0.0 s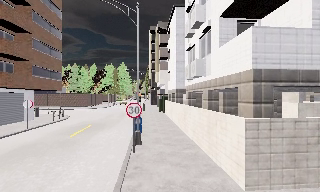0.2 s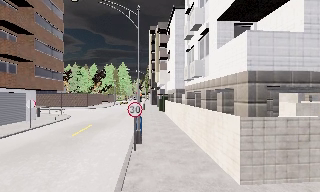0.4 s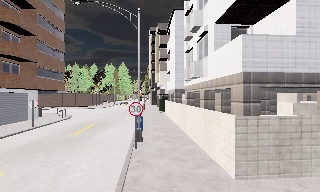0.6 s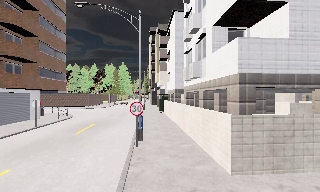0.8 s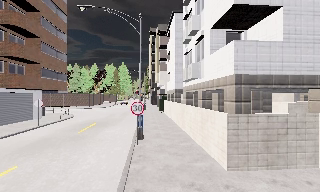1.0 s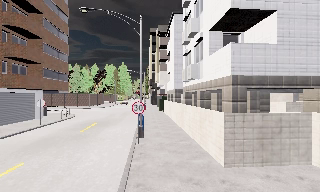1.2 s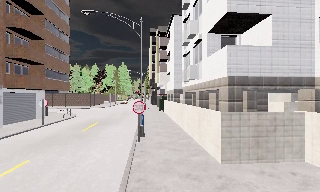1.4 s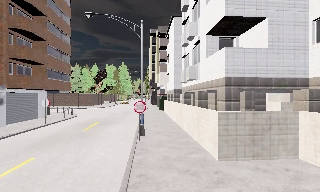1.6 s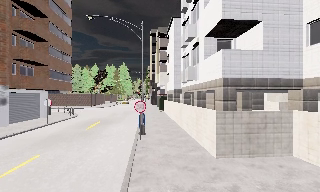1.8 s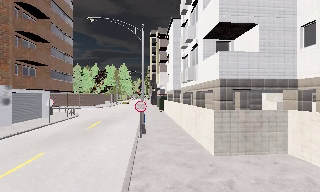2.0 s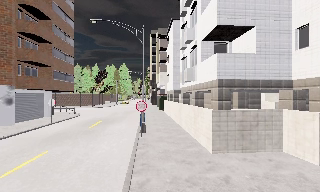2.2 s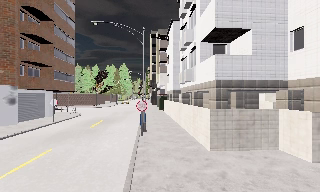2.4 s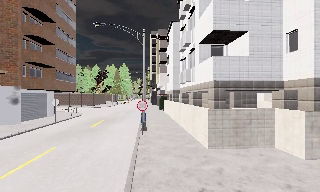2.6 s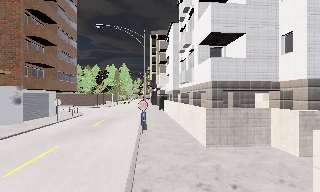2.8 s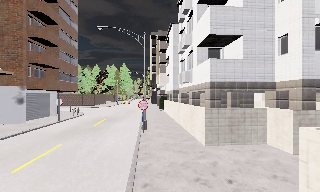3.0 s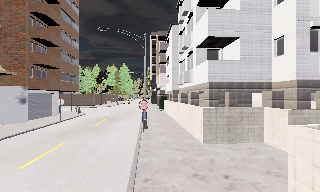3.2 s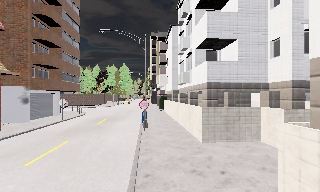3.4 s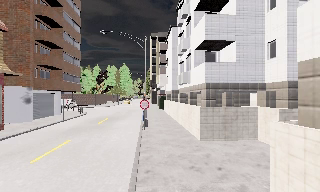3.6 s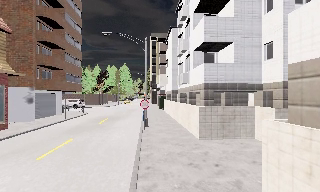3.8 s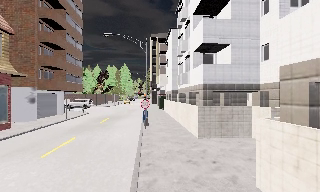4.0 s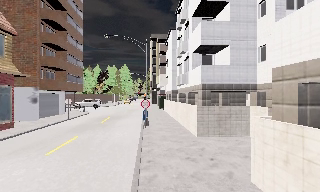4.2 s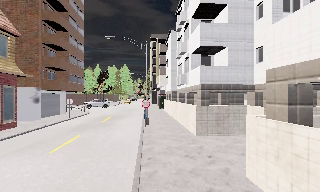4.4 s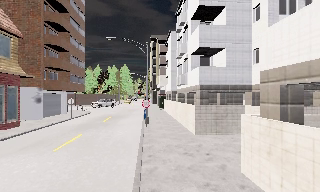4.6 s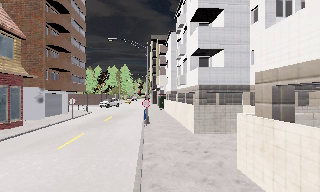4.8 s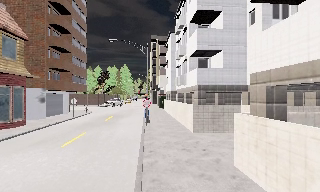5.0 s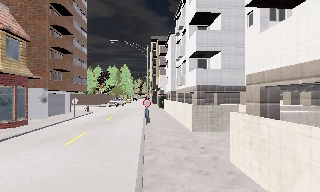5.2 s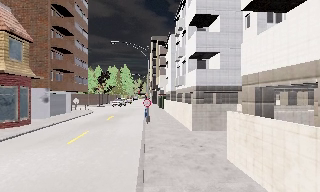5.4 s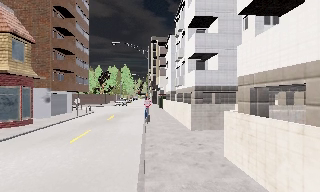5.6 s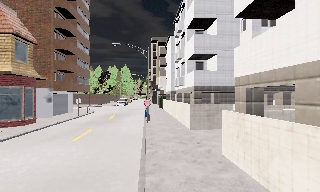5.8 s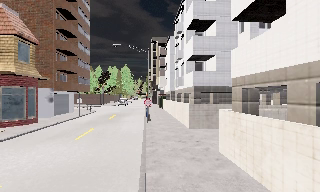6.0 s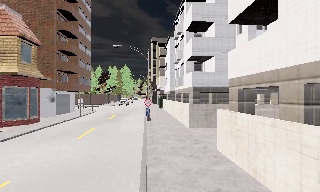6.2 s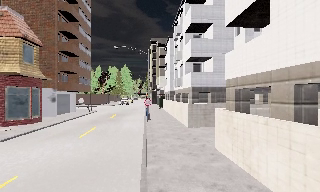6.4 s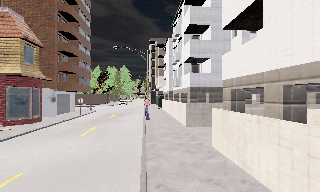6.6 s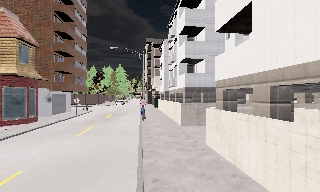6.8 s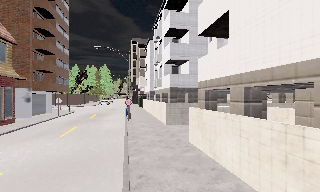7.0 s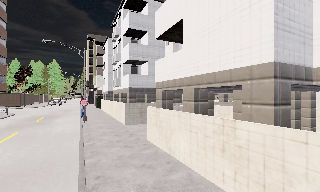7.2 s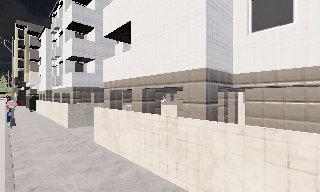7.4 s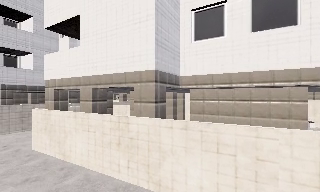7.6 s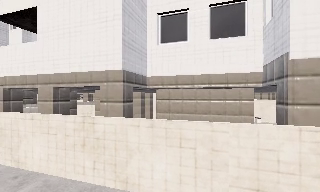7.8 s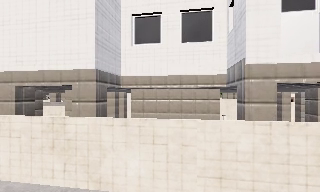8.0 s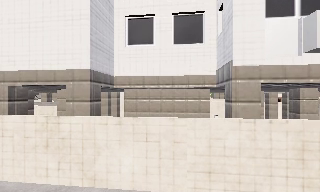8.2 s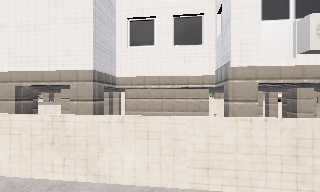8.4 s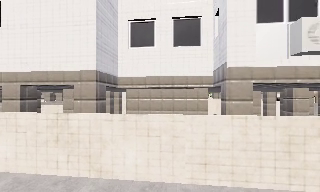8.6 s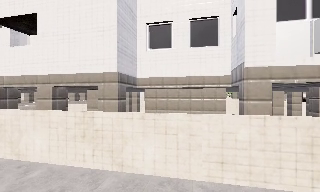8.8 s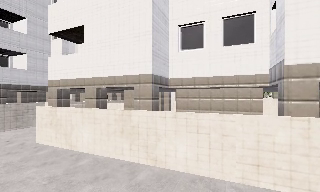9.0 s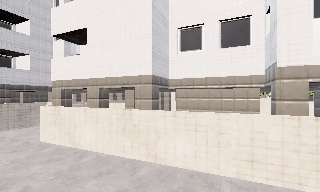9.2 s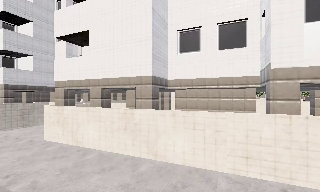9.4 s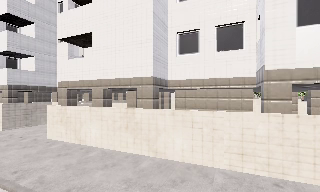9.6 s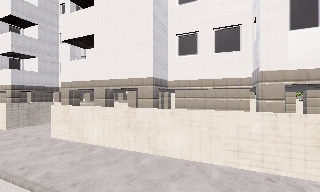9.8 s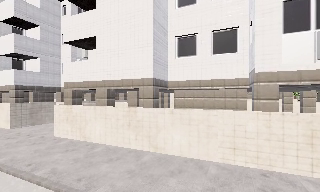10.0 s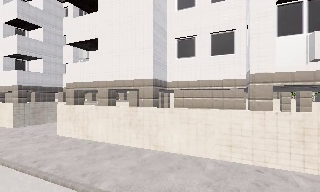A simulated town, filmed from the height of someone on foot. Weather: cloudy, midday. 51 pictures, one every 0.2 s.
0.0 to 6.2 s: The camera travels backward, about 9 m, so what stands in front gets smaller.
6.2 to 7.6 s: The camera pans to its right, which is clockwise from overhead, by about 65 degrees. It travels backward, about 1.5 m.
7.6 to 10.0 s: The camera travels backward, about 3 m, so what stands in front gets smaller.
The film runs backward here.
